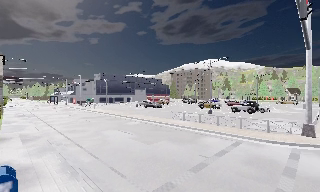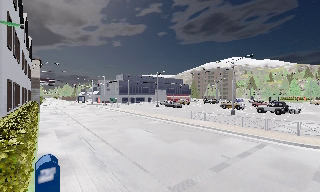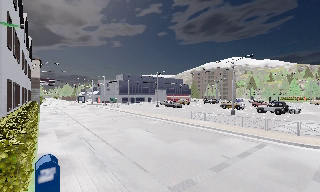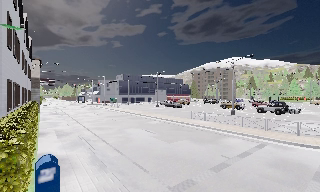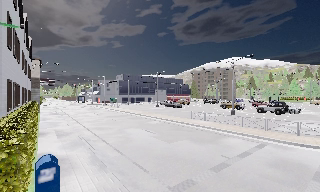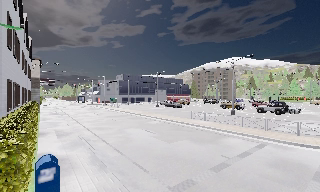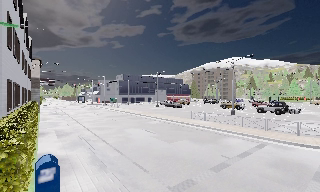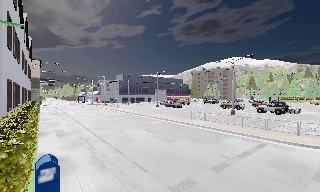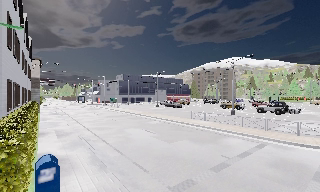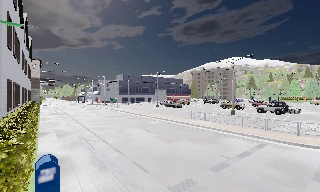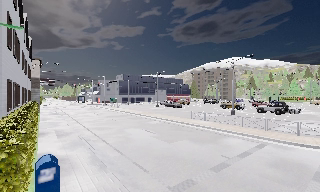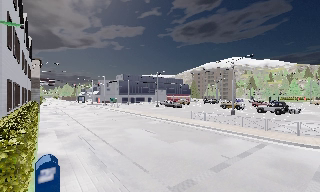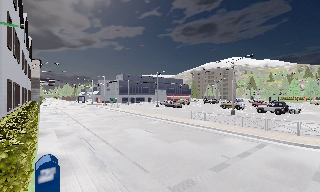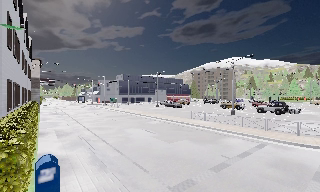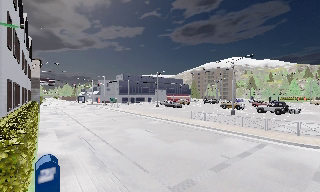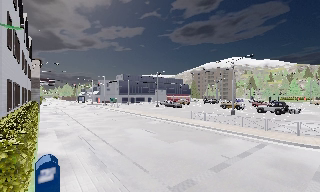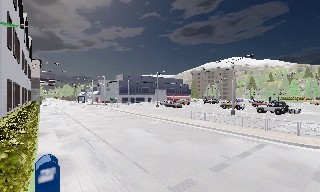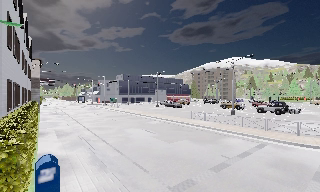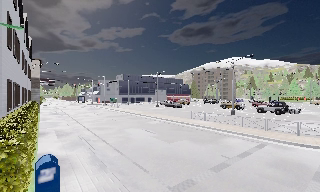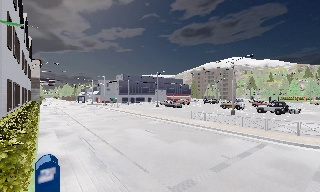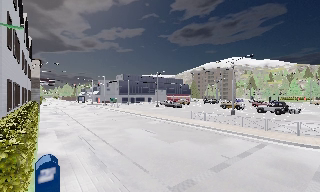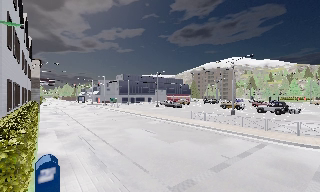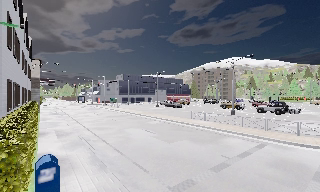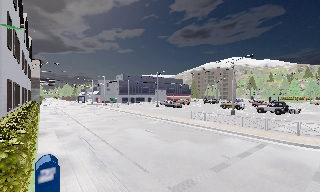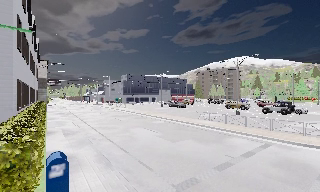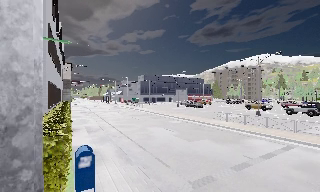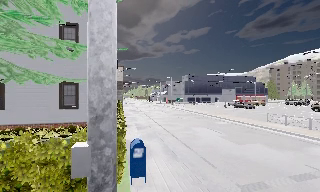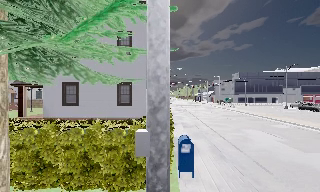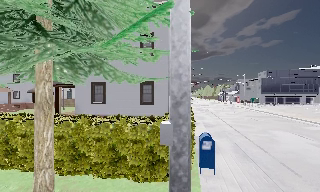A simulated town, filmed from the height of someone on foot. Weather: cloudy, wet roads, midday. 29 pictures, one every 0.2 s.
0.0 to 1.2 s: The camera shifts only a little, or ends up much as it began.
1.2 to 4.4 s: The camera keeps its place and its aim.
4.4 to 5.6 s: The scene slides to the right, as the camera pans about 45 degrees to its left. It travels backward, about 1 m.
The film runs backward here.
